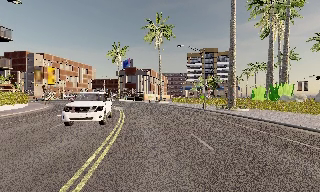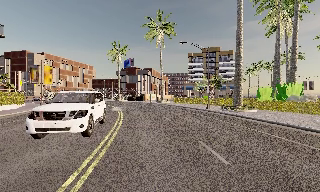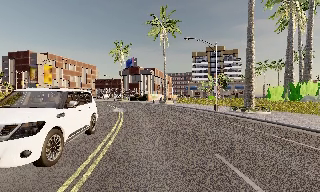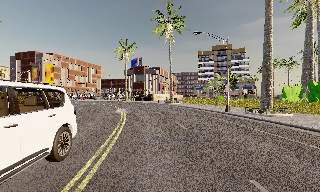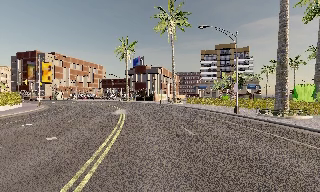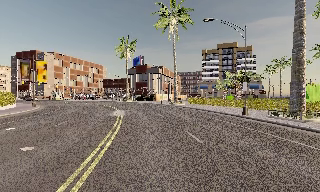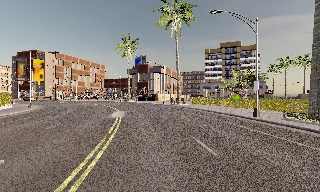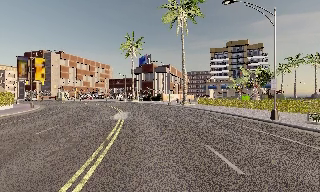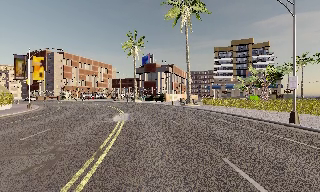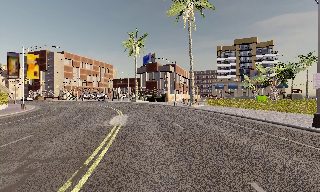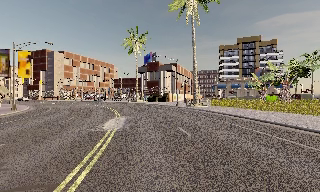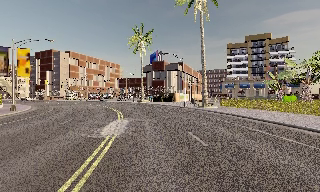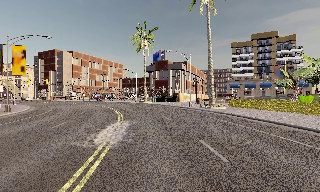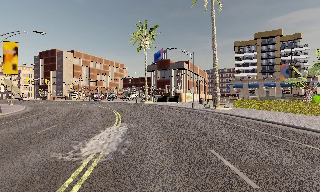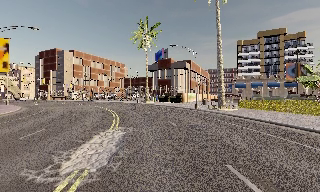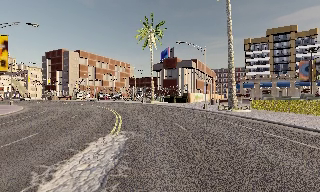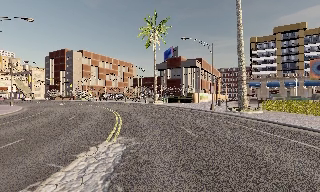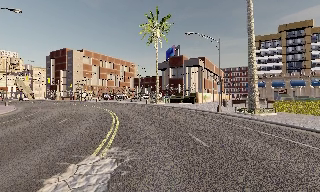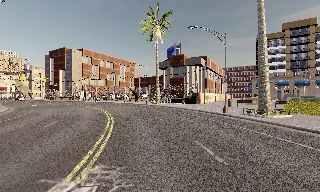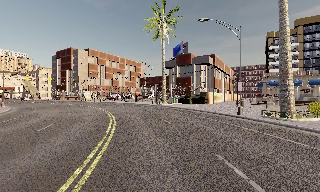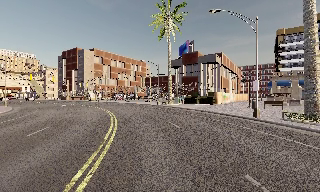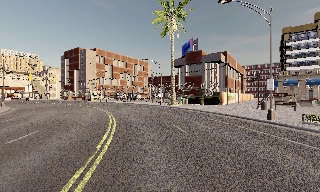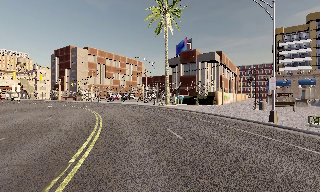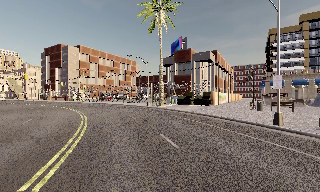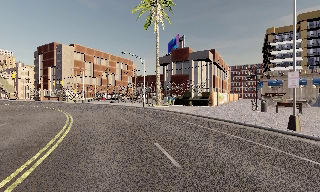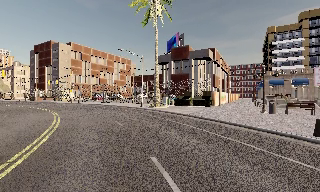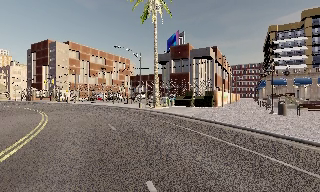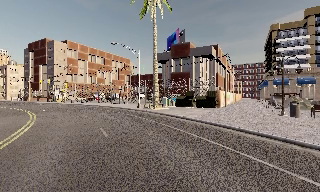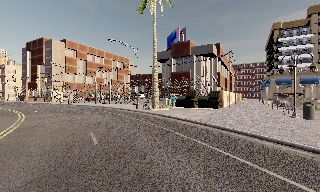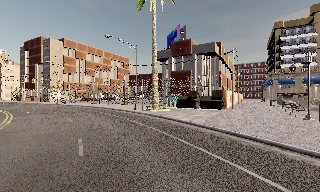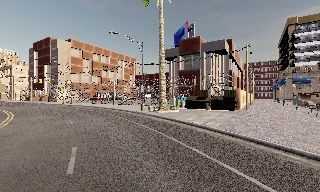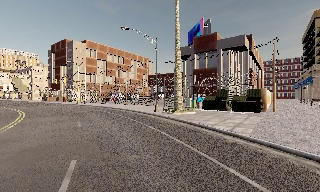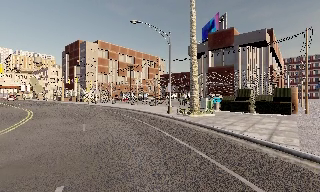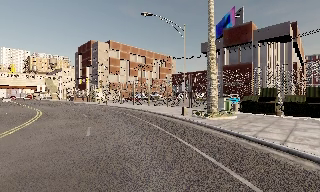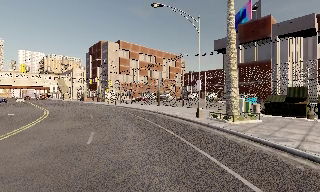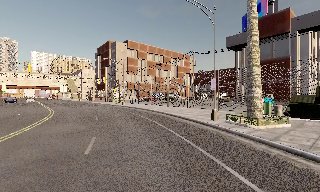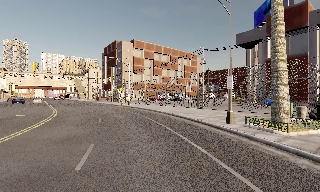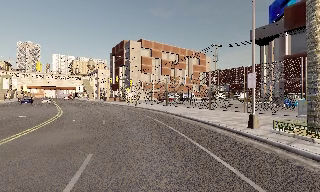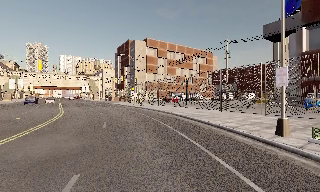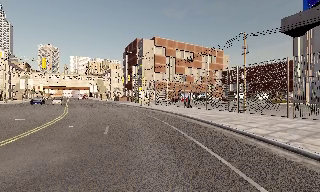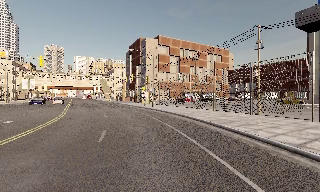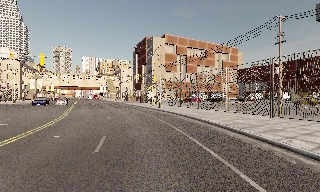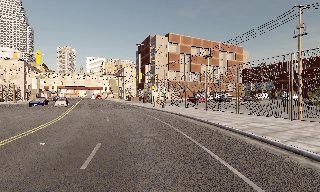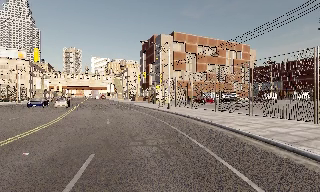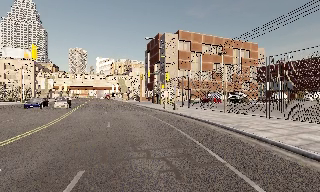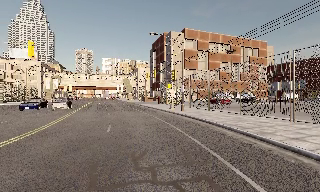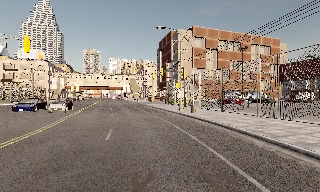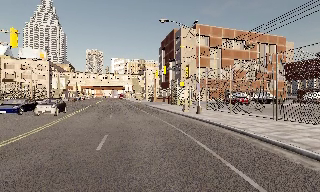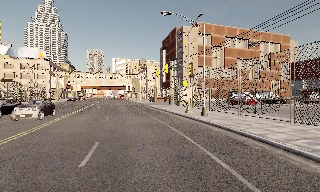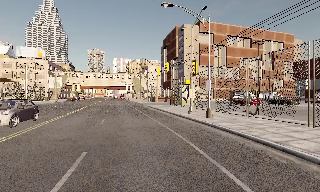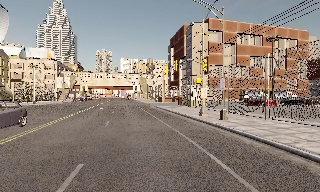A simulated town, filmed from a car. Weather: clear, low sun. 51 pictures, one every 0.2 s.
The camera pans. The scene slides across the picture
to the right.
The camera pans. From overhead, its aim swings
counterclockwise.
0.0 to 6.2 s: The camera pans to its left, which is counterclockwise from overhead, by about 25 degrees. It travels forward, about 40 m, so what stands in front looms larger.
6.2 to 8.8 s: The camera swings to its left by about 30 degrees, and the scene slides to the right. It travels forward, about 16 m.
8.8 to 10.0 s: The camera travels forward, about 7 m, so what stands in front looms larger.
The film runs forward here.
